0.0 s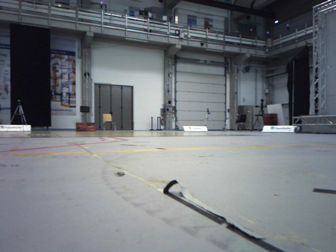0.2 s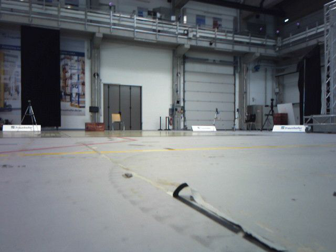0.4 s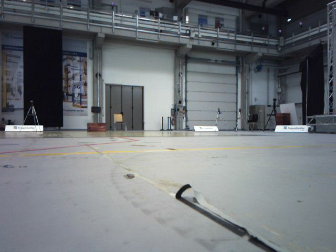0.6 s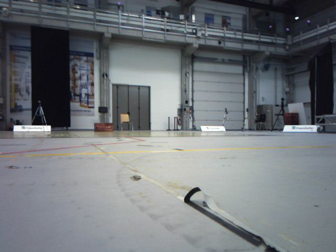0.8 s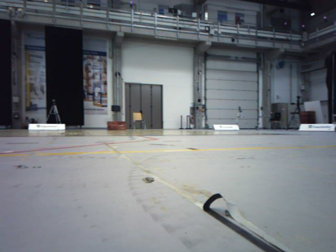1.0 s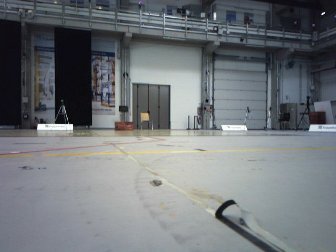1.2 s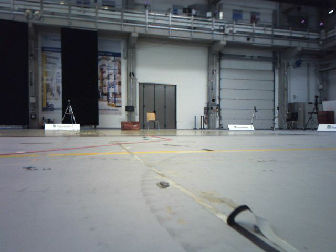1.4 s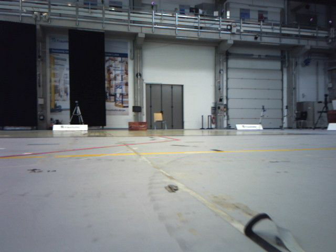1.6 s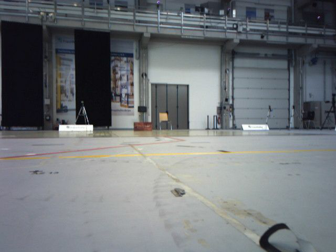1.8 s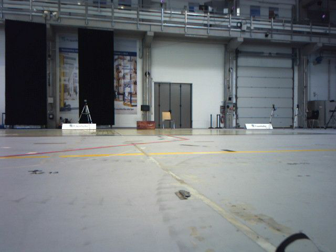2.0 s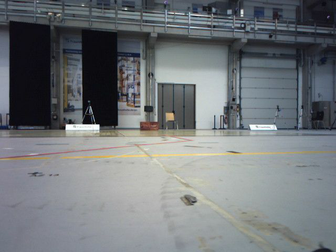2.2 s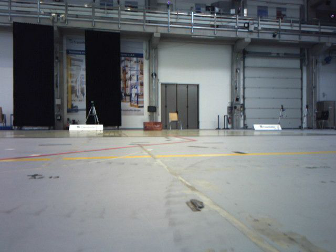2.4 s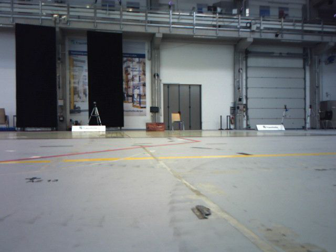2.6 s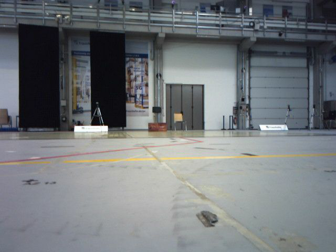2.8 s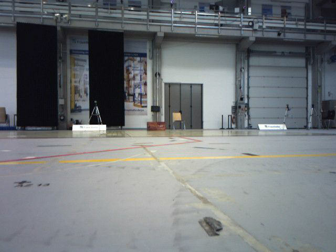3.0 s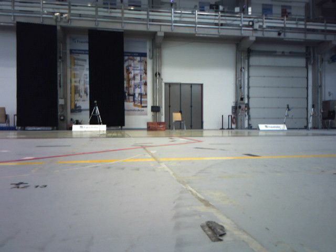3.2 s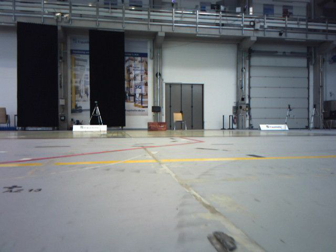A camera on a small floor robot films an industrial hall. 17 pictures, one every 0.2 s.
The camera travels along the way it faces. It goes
forward.
0.0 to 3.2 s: The camera swings to its left by about 15 degrees, and the scene slides to the right. It travels forward, about 0.6 m, so what stands in front looms larger.
The film runs forward here.
